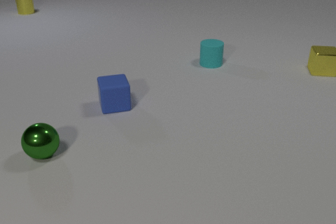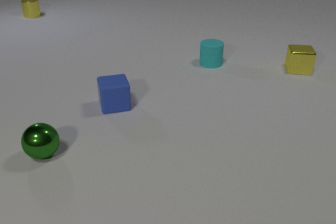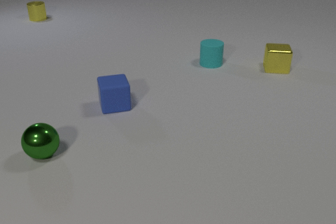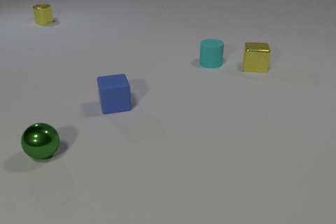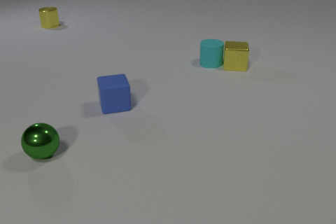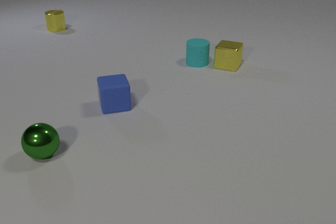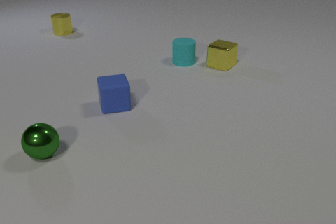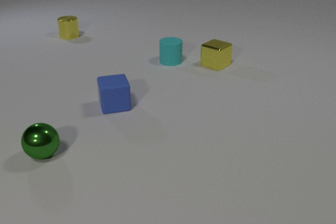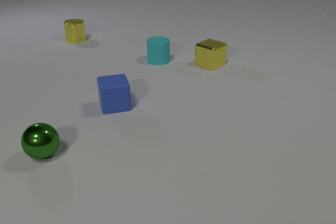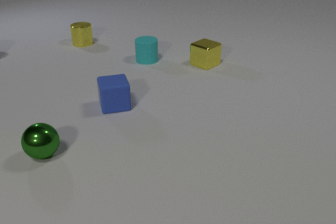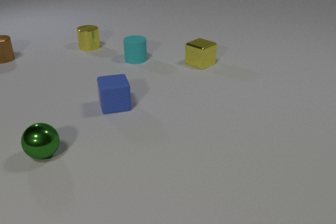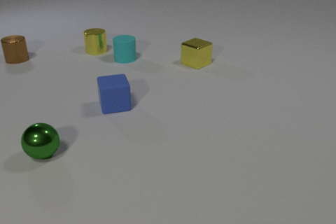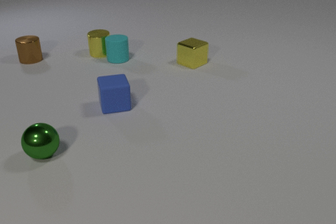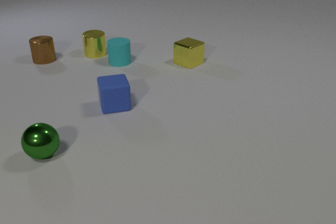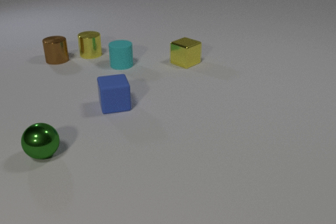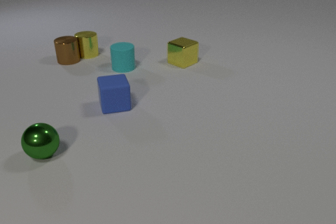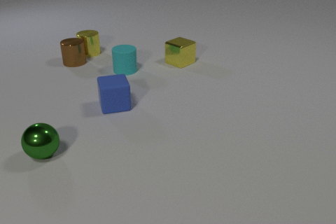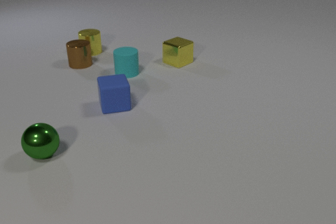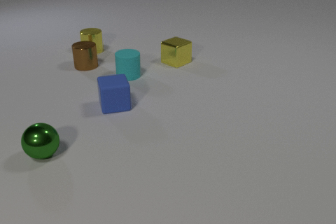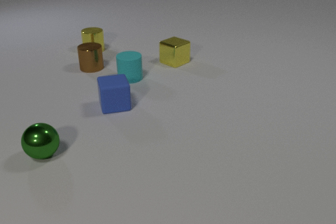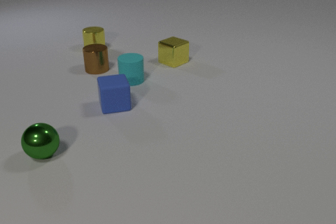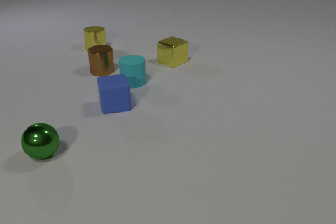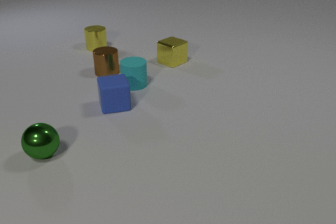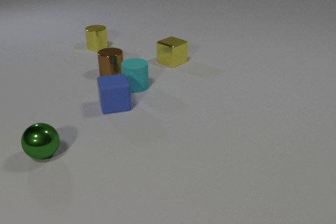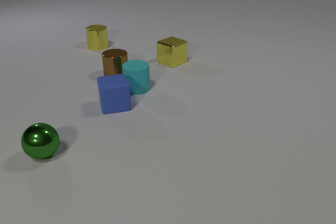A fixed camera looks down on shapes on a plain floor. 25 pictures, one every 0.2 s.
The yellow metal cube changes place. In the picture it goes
to the left.
The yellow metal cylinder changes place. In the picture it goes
toward the camera.
0.0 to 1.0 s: The yellow metal cube slides to the left. The cyan rubber cylinder slides to the left. The yellow metal cylinder slides toward the camera and to the right. The yellow metal cube and the cyan rubber cylinder collide.
1.0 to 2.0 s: The yellow metal cube slides to the left, spins clockwise seen from above by about 15 degrees, its near face sliding to the left. The cyan rubber cylinder slides to the left. The brown metal cylinder comes in at the left edge, slides to the right and toward the camera. The yellow metal cylinder slides toward the camera and to the right.
2.0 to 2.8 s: The yellow metal cube slides to the left. The cyan rubber cylinder slides to the left and toward the camera. The brown metal cylinder slides to the right and toward the camera. The yellow metal cylinder slides toward the camera. The cyan rubber cylinder and the yellow metal cylinder collide.
2.8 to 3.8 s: The yellow metal cube slides to the left. The cyan rubber cylinder slides toward the camera. The brown metal cylinder slides to the right and toward the camera. The yellow metal cylinder slides away from the camera. The brown metal cylinder and the yellow metal cylinder collide.
3.8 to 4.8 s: The cyan rubber cylinder slides toward the camera. The brown metal cylinder slides to the right and toward the camera. The yellow metal cylinder slides away from the camera.
What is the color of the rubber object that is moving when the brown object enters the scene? cyan.
What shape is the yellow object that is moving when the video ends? cylinder.
Are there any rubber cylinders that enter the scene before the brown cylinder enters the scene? no.
